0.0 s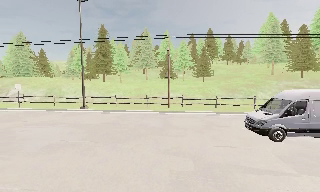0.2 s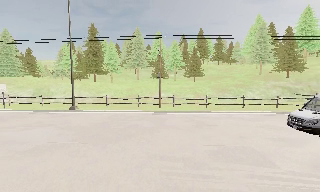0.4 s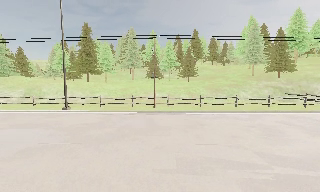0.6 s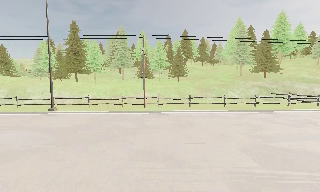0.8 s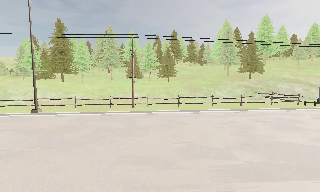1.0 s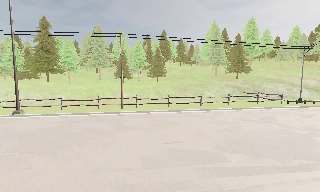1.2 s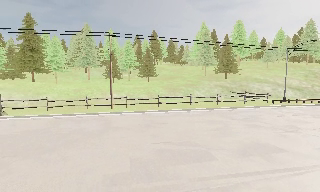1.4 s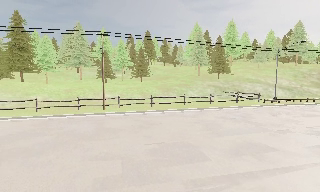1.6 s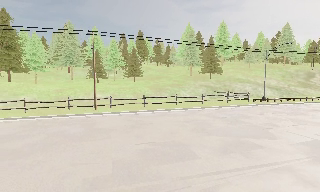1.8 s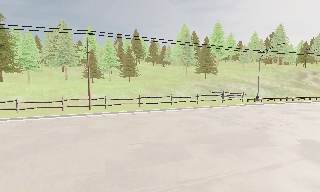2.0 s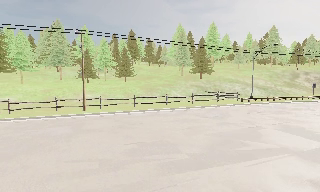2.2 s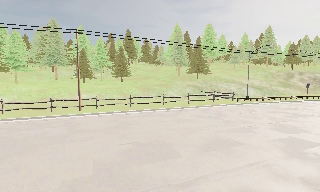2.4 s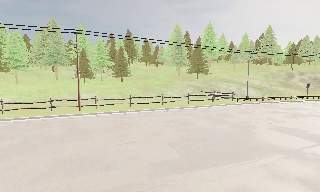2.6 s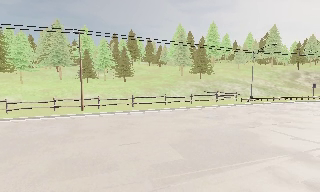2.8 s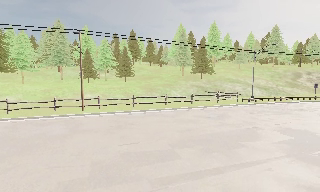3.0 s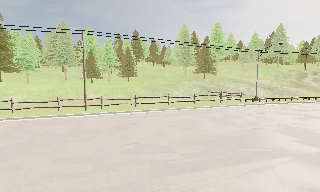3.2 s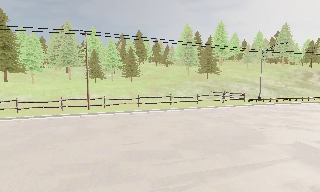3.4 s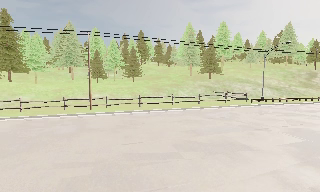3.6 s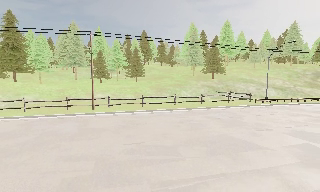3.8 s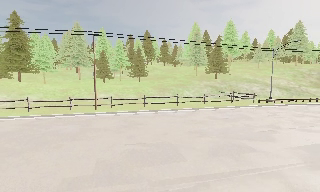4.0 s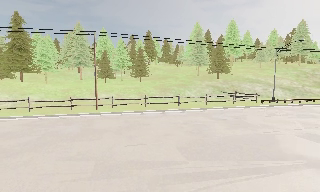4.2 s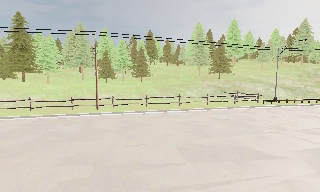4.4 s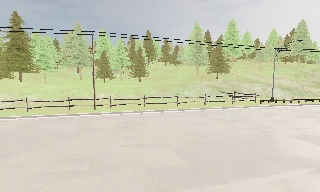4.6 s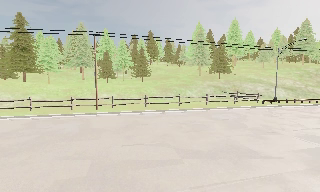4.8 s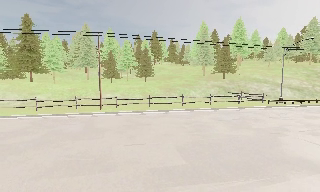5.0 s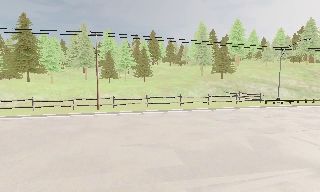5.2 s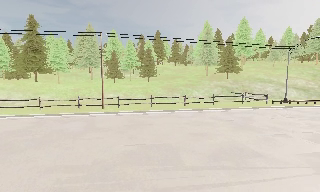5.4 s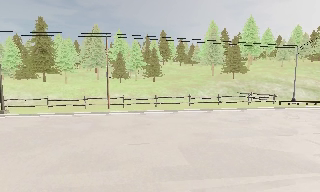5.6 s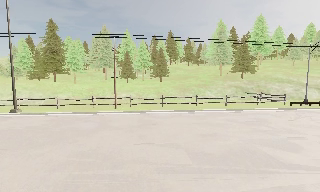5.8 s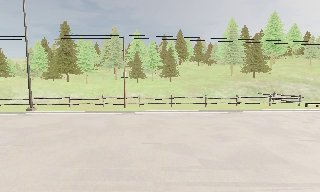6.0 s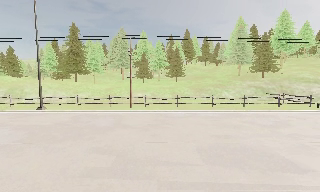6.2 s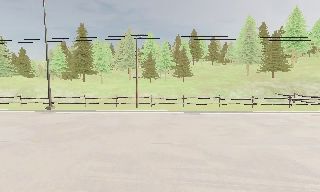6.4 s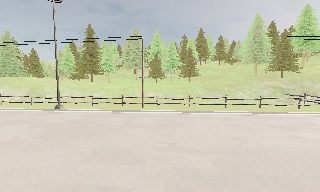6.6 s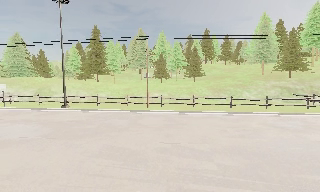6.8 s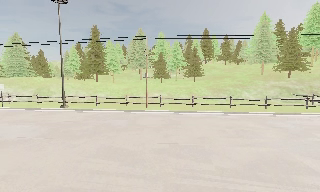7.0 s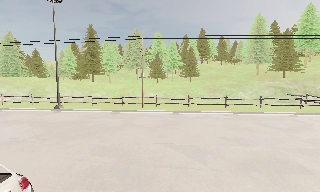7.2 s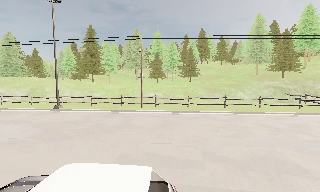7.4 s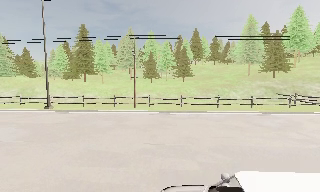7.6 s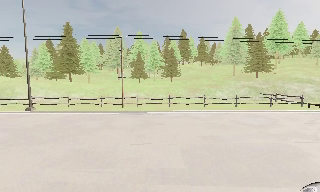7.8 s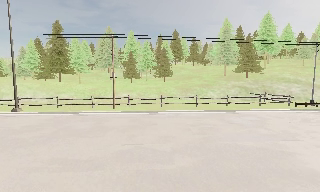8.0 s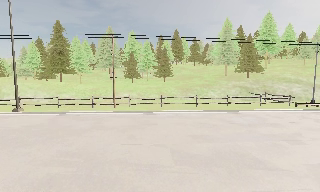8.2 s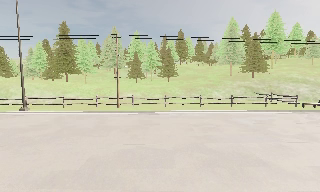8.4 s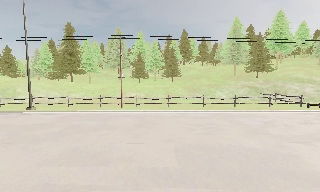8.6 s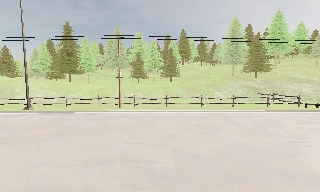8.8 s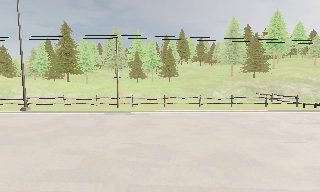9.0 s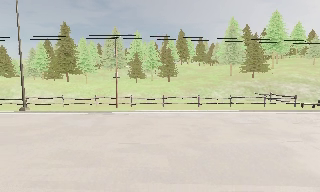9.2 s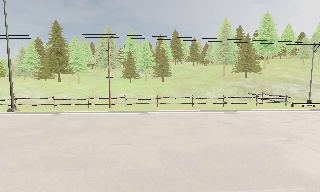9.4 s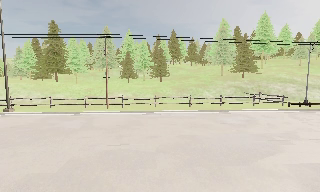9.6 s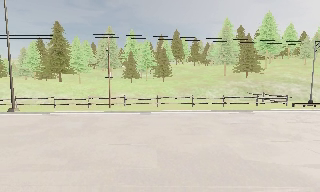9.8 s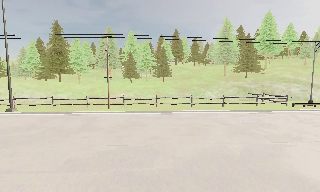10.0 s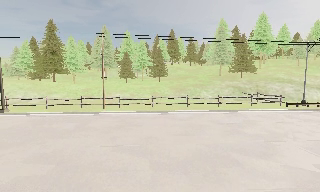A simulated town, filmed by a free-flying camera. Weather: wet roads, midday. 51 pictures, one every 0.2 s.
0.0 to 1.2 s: The camera swings to its right by about 20 degrees, and the scene slides to the left.
1.2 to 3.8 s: The camera travels to its right, about 1 m, so close, fixed things drift to the left.
3.8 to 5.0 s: The camera shifts only a little, or ends up much as it began.
5.0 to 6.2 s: The camera pans to its left, which is counterclockwise from overhead, by about 15 degrees.
6.2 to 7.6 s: The camera travels to its right, about 0.5 m, so close, fixed things drift to the left.
7.6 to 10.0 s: The camera travels to its right, about 1 m, so close, fixed things drift to the left.
The film runs backward here.
